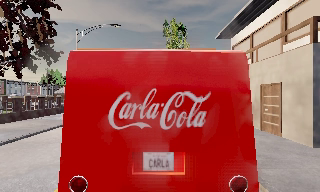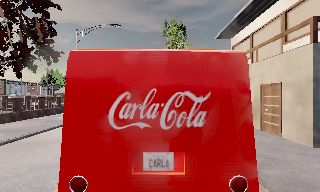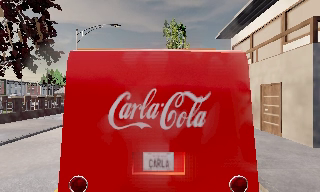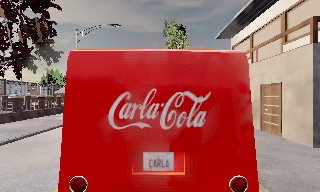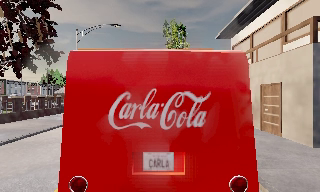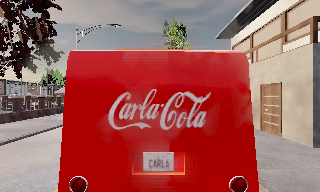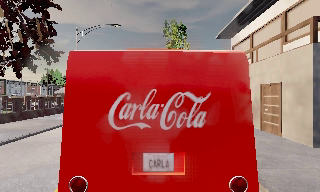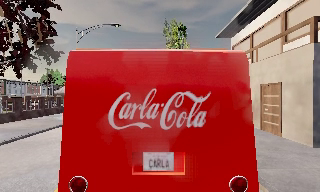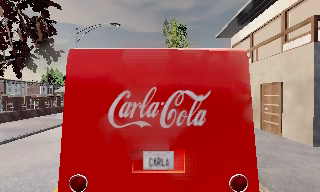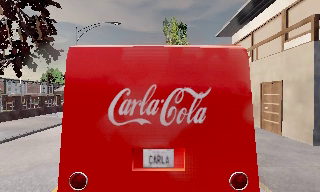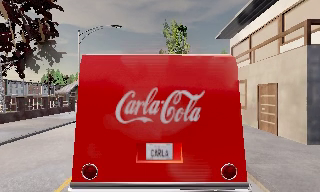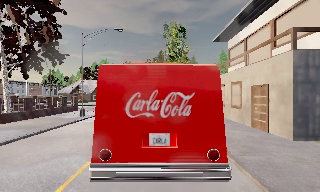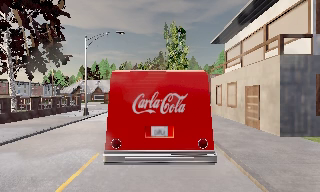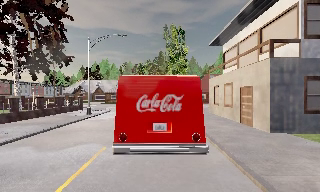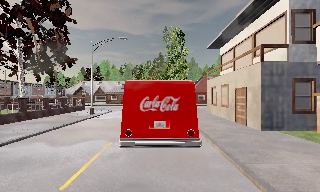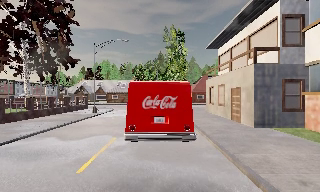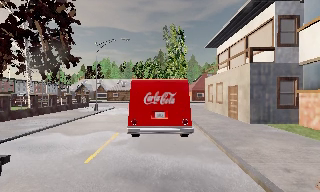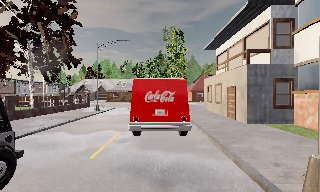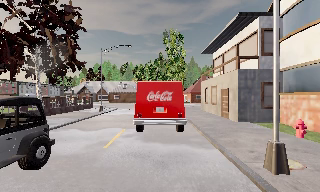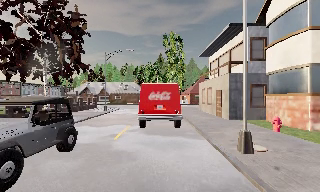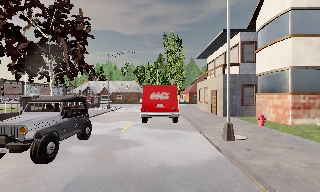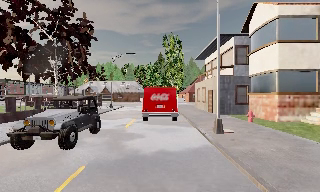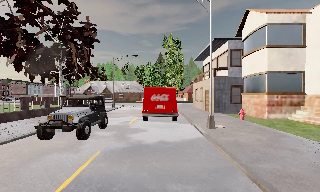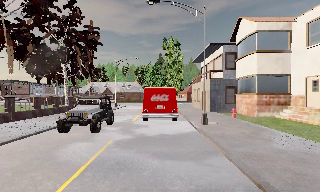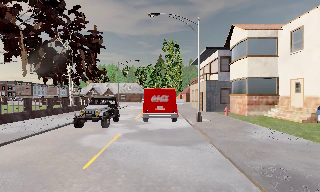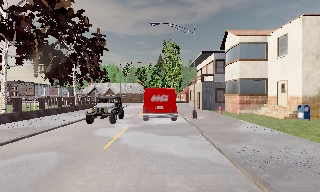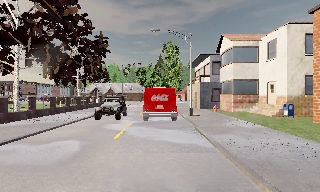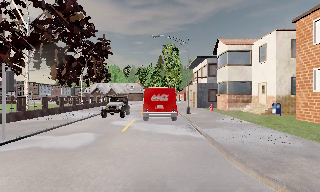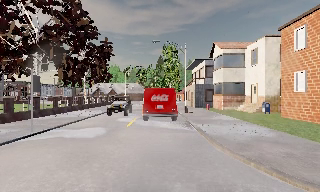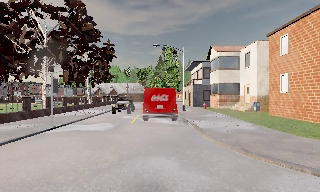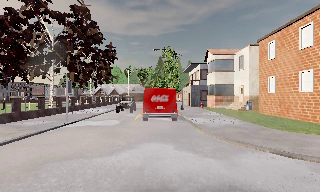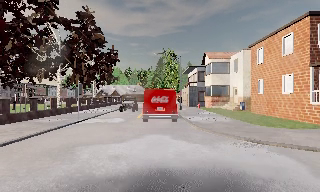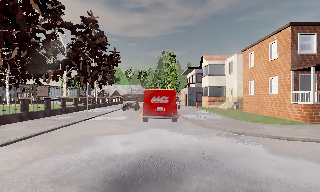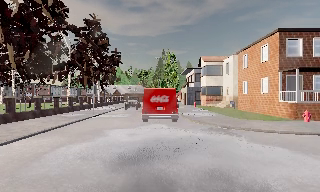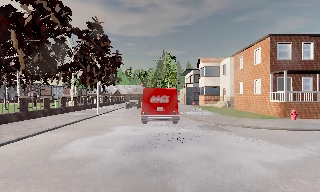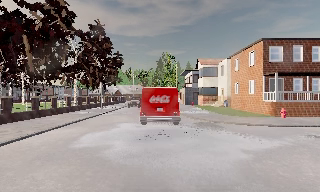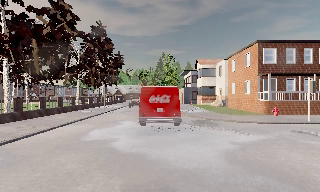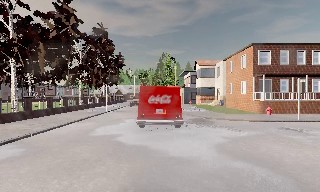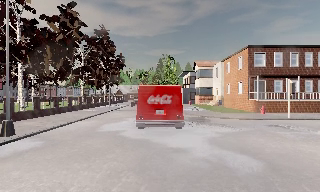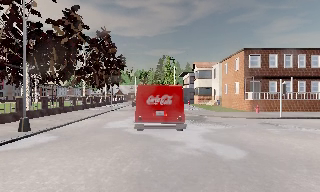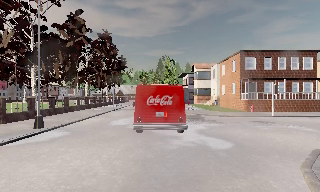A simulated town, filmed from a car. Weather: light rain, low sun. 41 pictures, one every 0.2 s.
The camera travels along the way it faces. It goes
backward.
0.0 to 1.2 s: The camera keeps its place and its aim.
1.2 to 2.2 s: The camera travels backward, about 1 m, so what stands in front gets smaller. It gains speed.
2.2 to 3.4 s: The camera travels backward, about 3.5 m, so what stands in front gets smaller. It loses speed.
3.4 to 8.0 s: The camera travels backward, about 30 m, so what stands in front gets smaller.
The film runs backward here.
